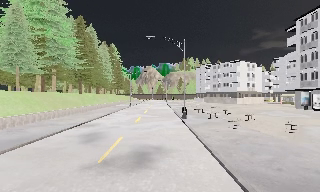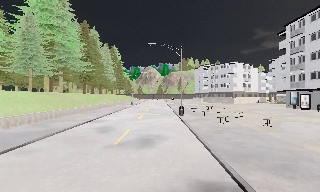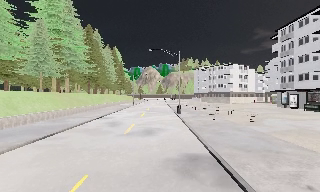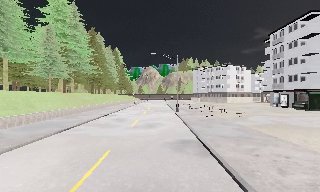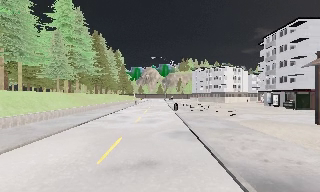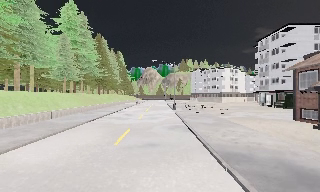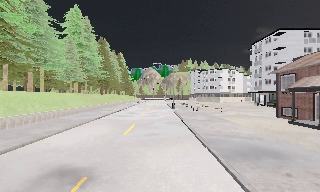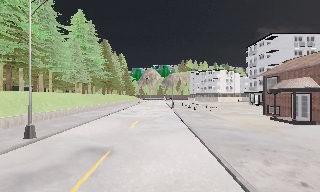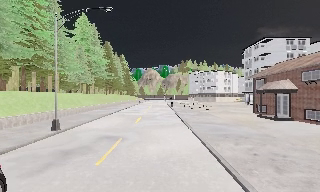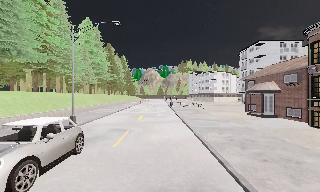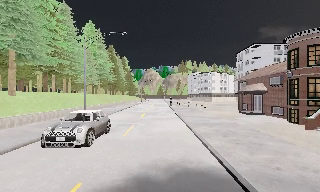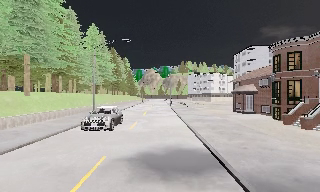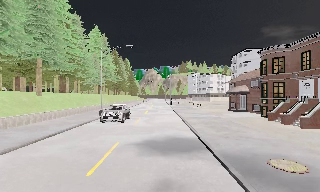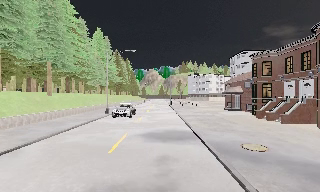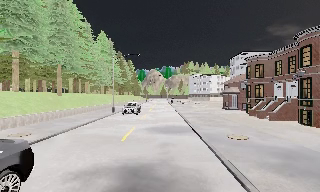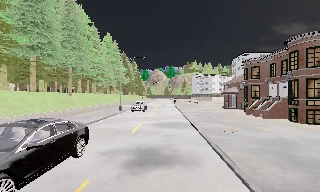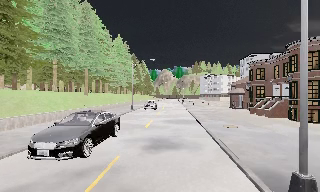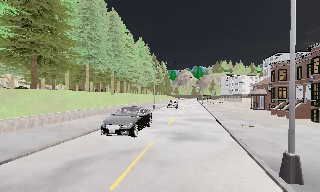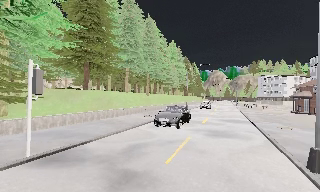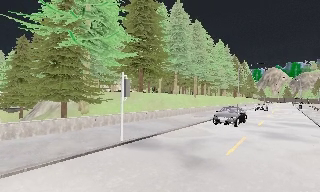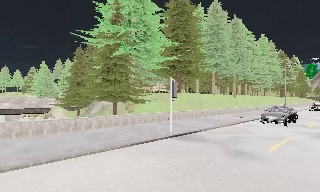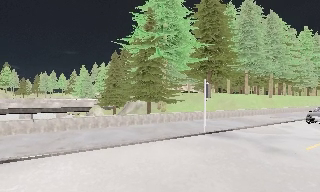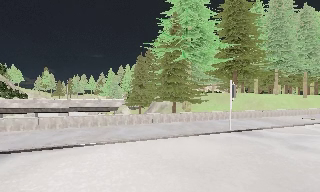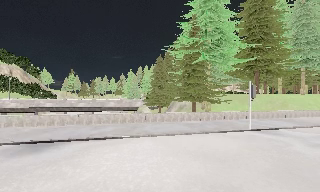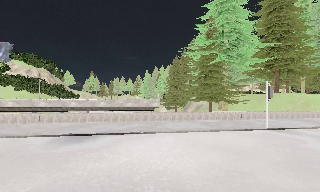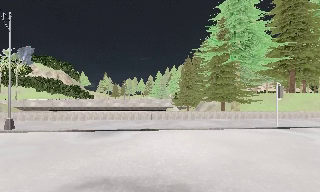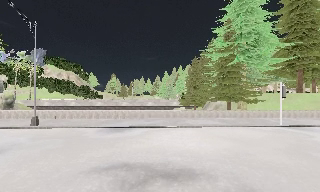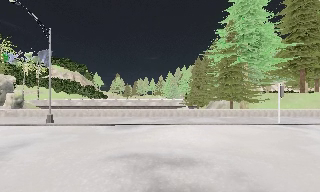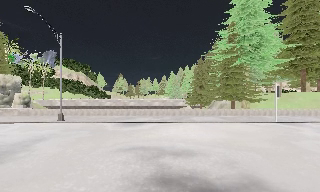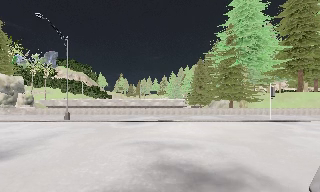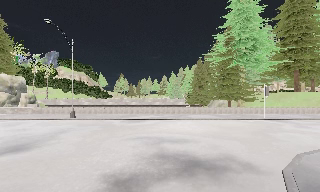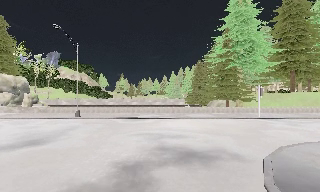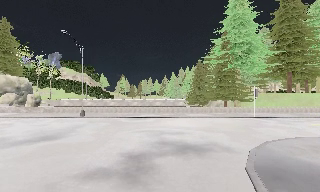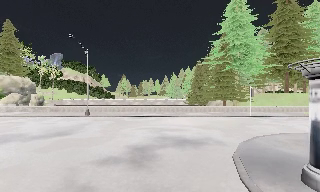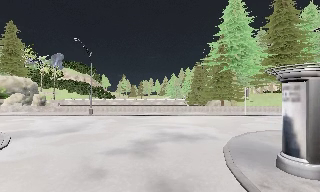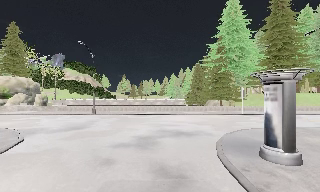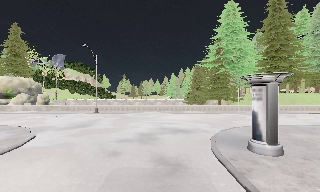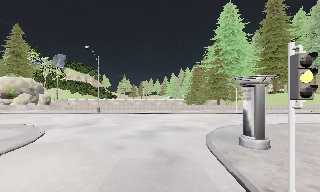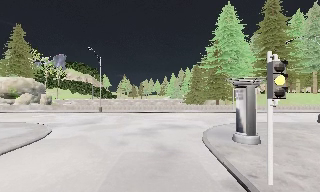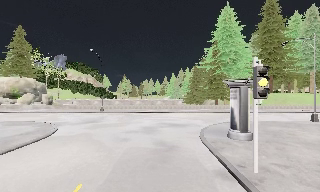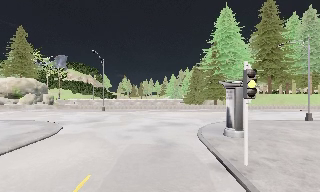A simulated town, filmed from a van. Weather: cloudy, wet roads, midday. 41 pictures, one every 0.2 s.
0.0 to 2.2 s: The camera travels backward, about 20 m, so what stands in front gets smaller.
2.2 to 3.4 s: The camera pans to its left, which is counterclockwise from overhead, by about 10 degrees. It travels backward, about 10 m, so what stands in front gets smaller.
3.4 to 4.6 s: The scene slides to the right, as the camera pans about 65 degrees to its left. It travels backward and to its left, about 8 m.
4.6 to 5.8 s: The scene slides to the right, as the camera pans about 15 degrees to its left. It travels backward, about 5 m, so what stands in front gets smaller.
5.8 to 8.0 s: The camera travels backward, about 9 m, so what stands in front gets smaller.
The film runs backward here.
